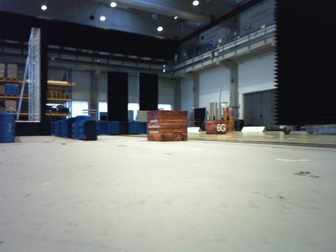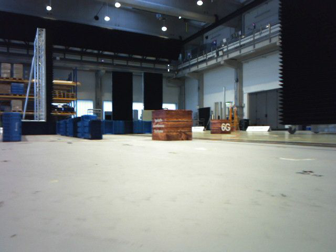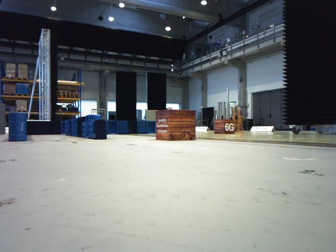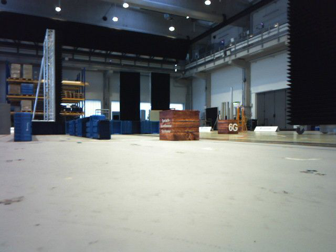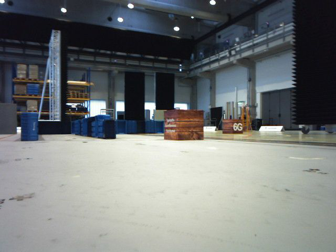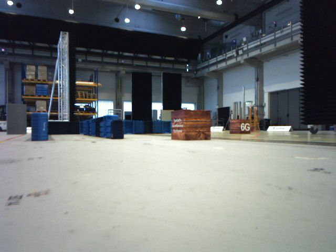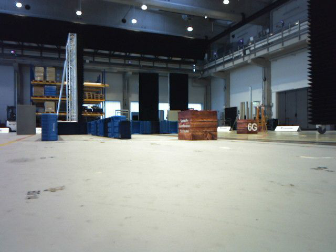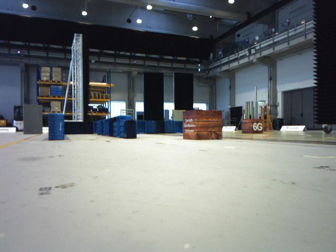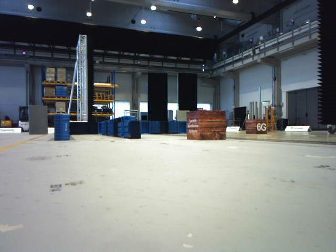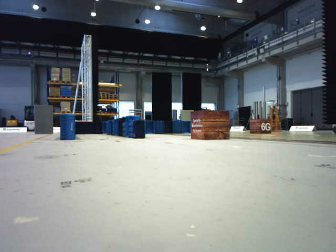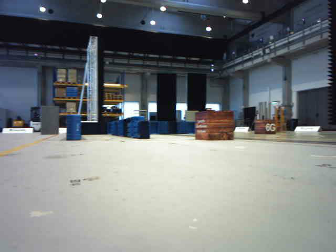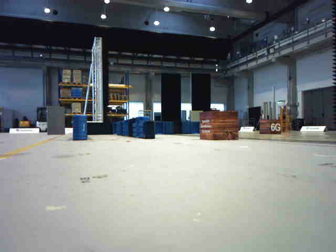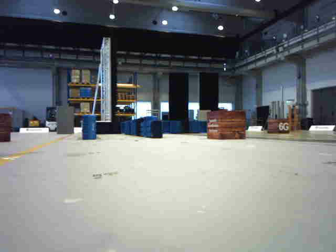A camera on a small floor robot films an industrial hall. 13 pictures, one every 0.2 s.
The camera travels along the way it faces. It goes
backward.
0.0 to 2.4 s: The camera pans to its left, which is counterclockwise from overhead, by about 15 degrees. It travels backward, about 0.4 m, so what stands in front gets smaller.
The film runs backward here.
